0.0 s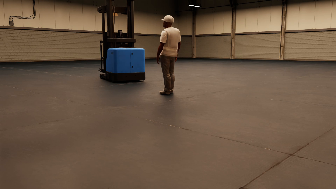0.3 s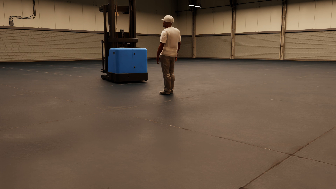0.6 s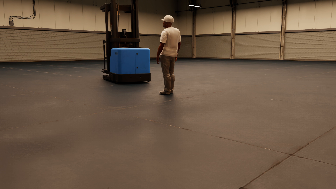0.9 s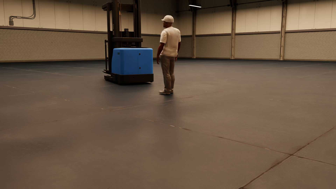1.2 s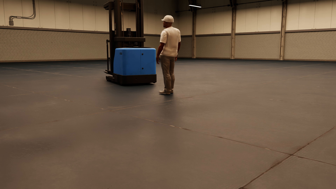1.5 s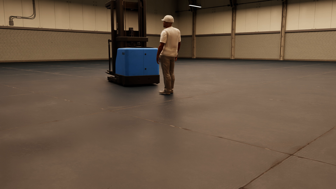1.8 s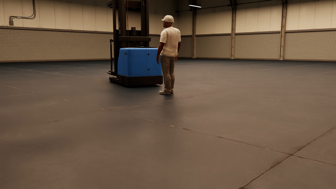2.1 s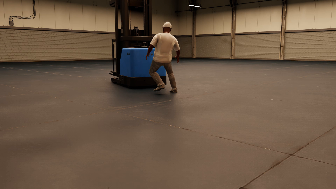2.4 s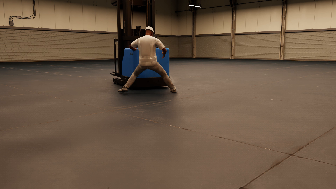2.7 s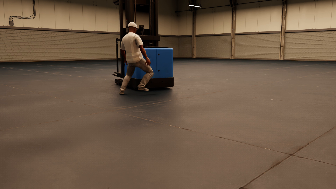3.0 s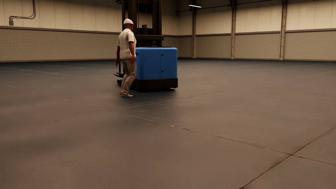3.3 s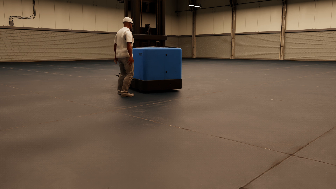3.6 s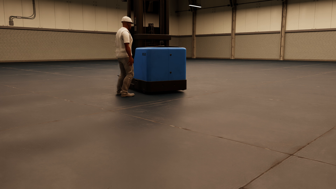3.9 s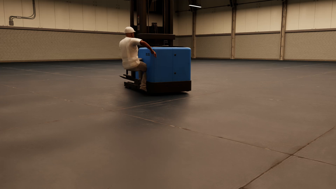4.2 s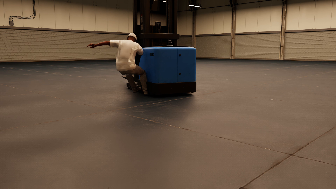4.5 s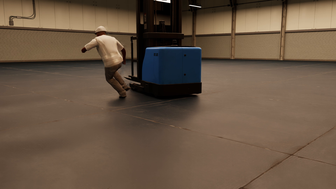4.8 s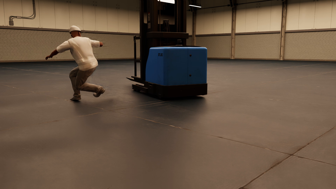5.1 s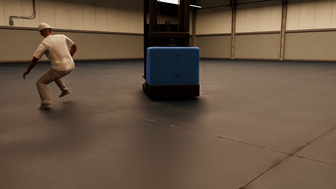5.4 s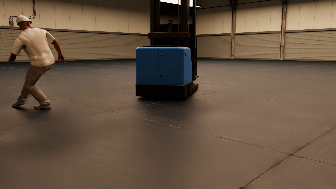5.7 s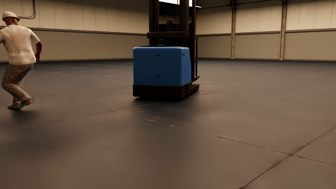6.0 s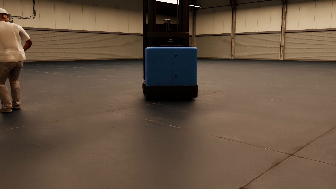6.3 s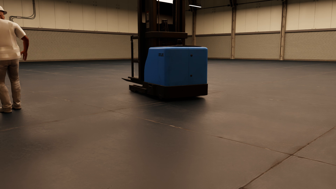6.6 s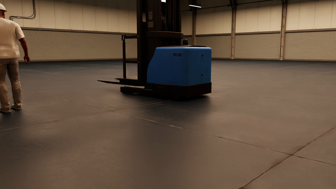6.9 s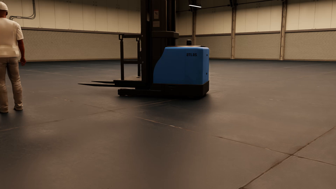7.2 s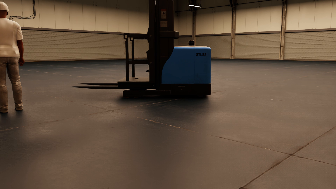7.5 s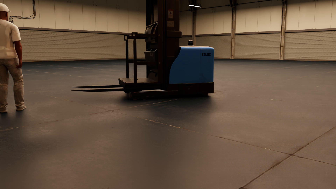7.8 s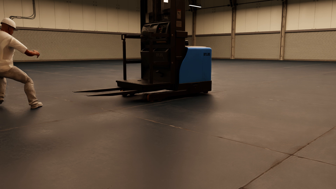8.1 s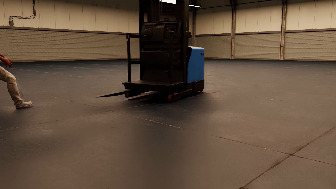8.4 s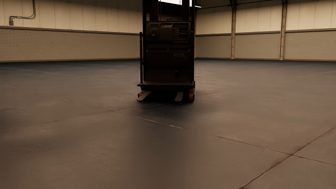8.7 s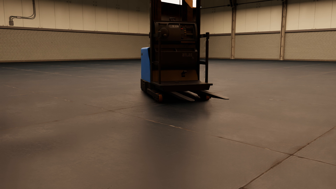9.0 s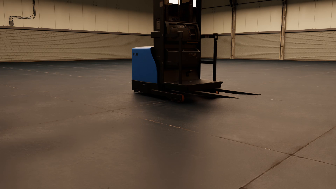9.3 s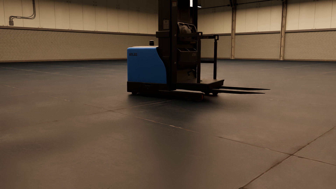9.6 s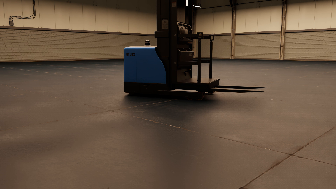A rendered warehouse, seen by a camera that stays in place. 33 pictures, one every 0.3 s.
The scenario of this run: Near miss between a forklift and a person.
